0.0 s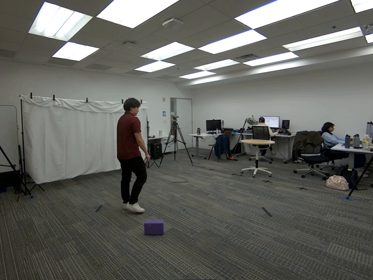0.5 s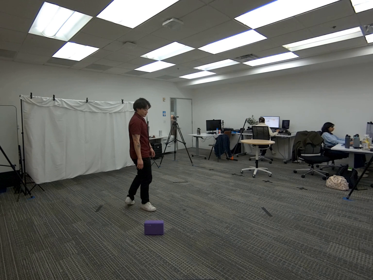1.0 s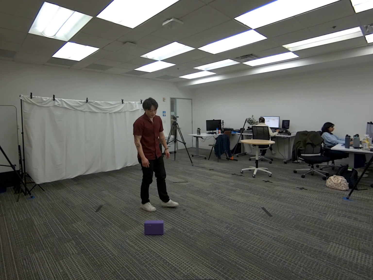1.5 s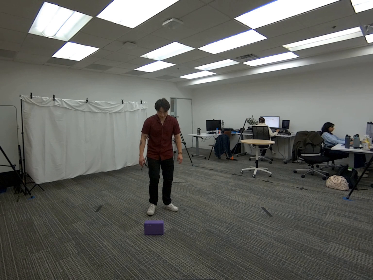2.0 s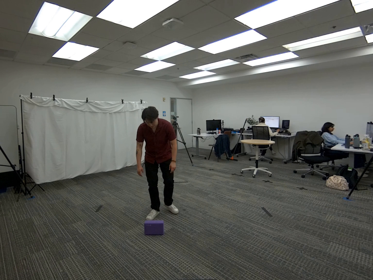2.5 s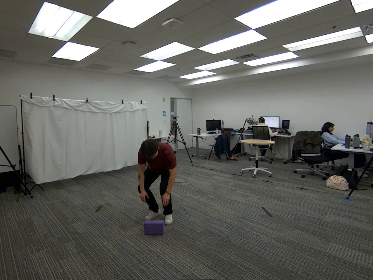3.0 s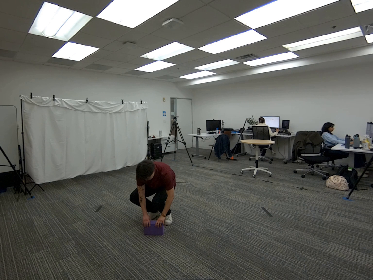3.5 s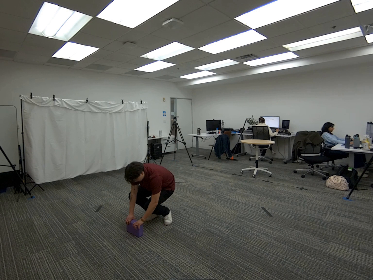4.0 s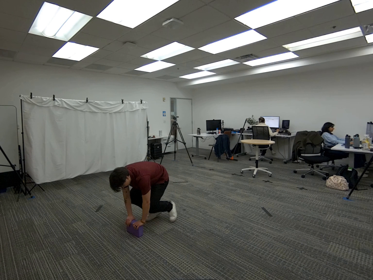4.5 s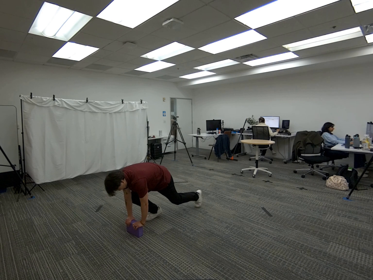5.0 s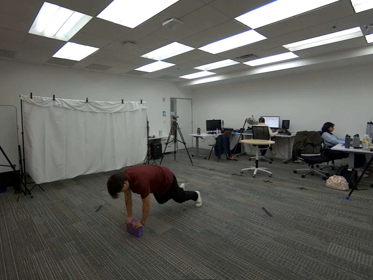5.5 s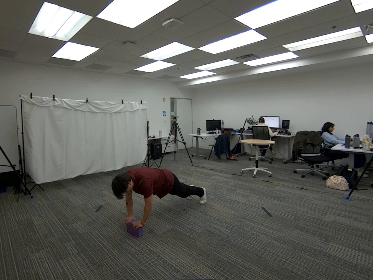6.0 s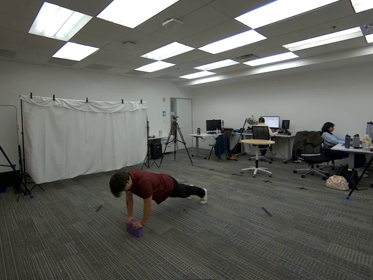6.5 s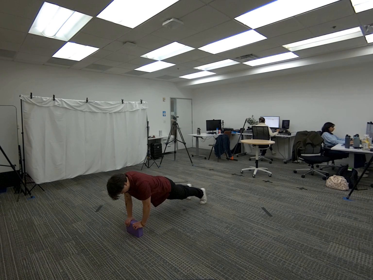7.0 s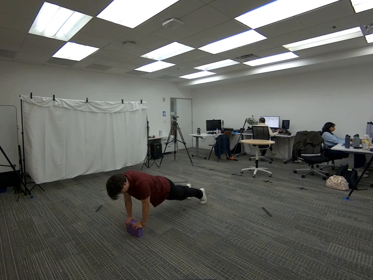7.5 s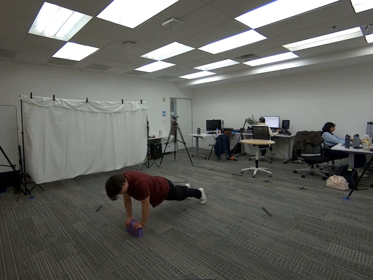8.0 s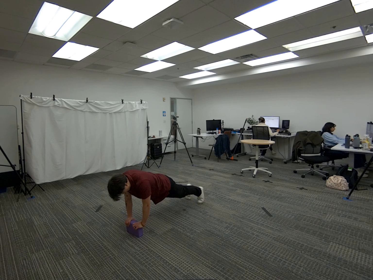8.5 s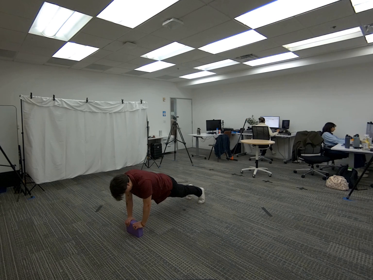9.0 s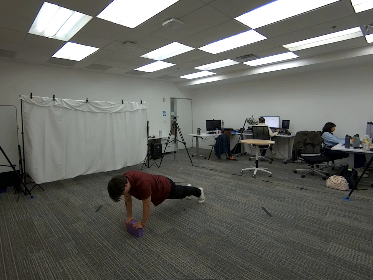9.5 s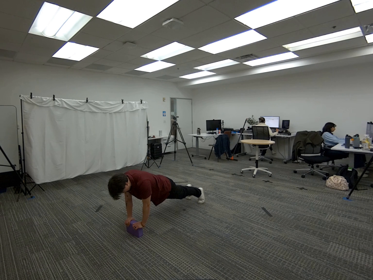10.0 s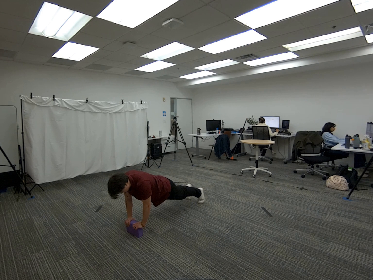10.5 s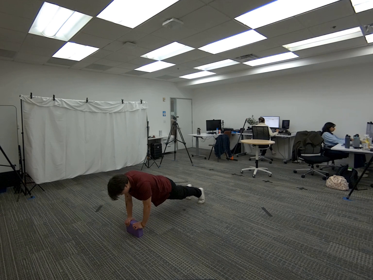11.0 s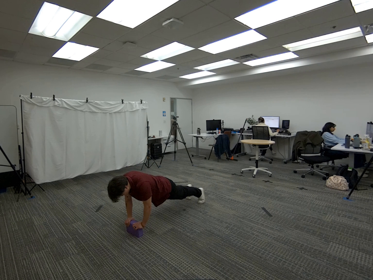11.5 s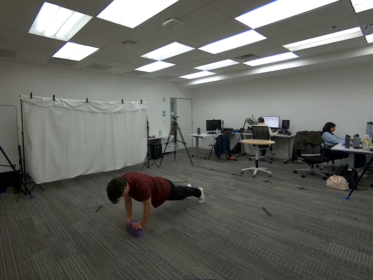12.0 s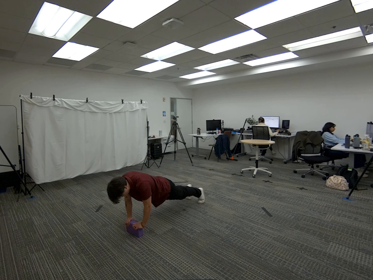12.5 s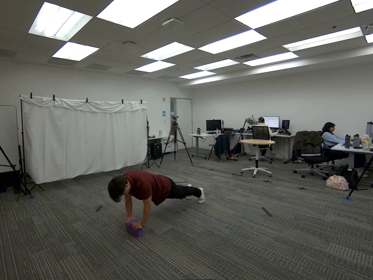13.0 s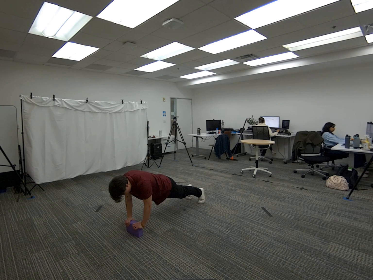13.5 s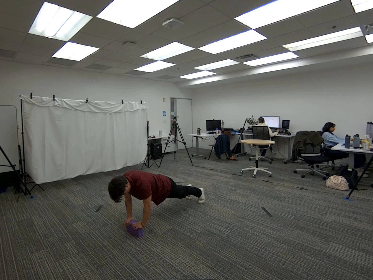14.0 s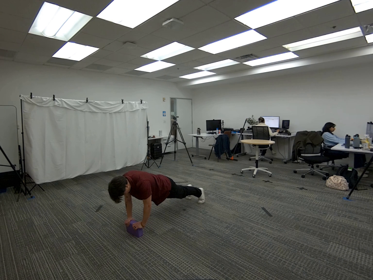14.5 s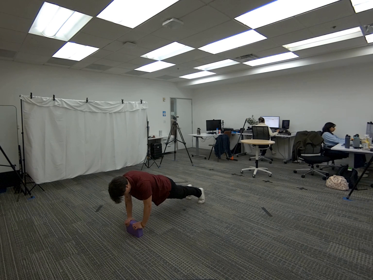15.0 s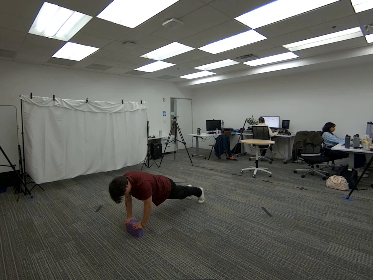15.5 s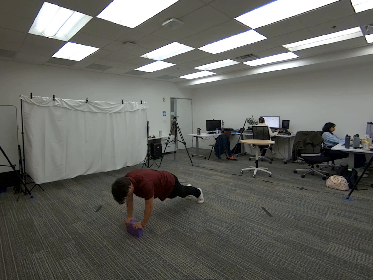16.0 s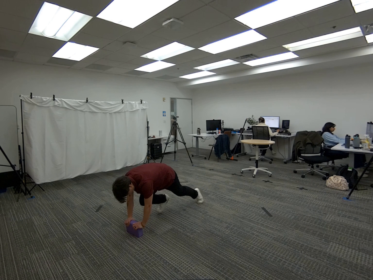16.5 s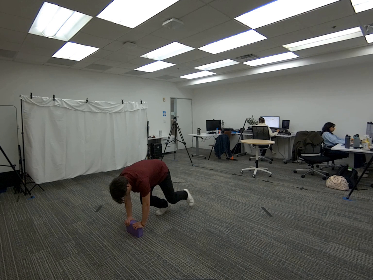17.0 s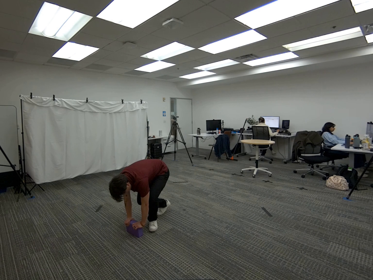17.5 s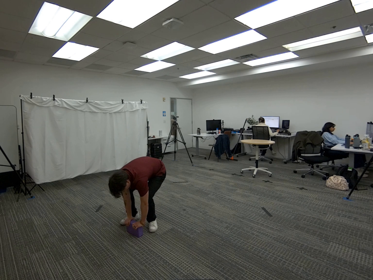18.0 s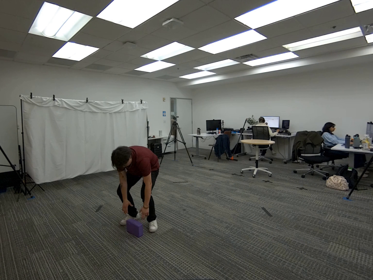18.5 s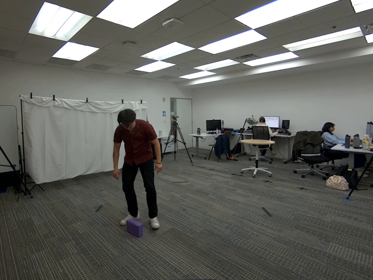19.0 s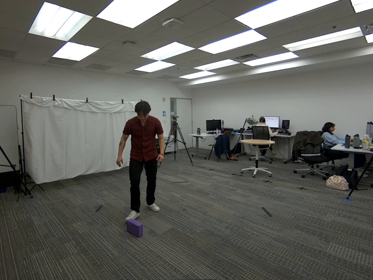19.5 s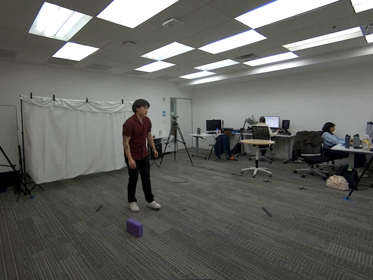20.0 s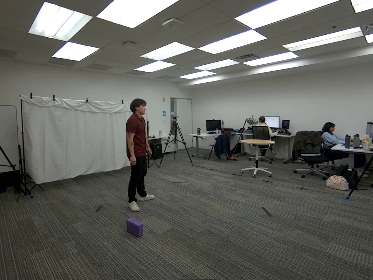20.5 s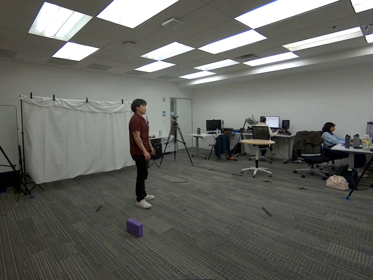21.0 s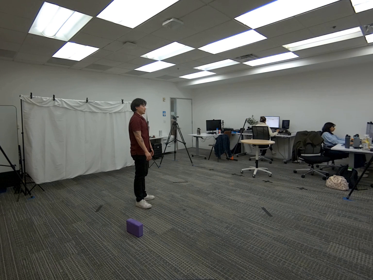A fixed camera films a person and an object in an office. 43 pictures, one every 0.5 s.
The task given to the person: Walk over to the yoga block on the ground and proceed to get into a plank position as you hold onto the yoga block. Hold the plank until the end of the session and then stand up.
